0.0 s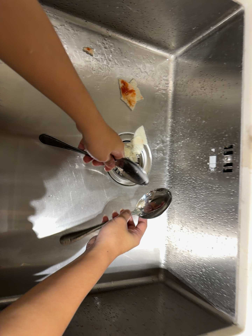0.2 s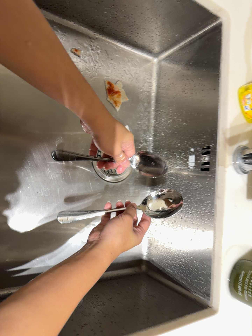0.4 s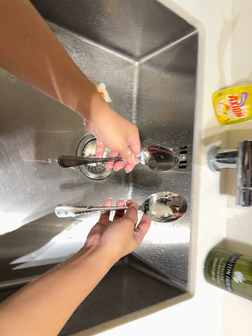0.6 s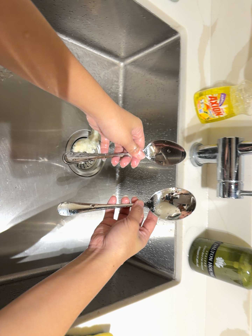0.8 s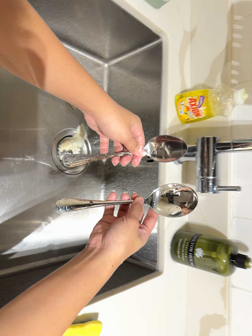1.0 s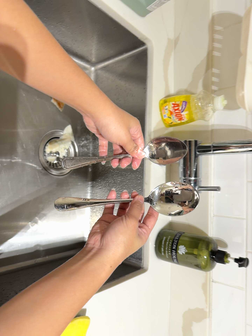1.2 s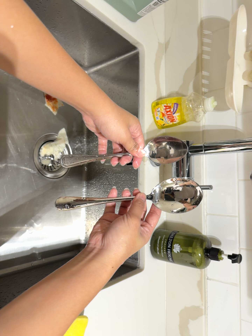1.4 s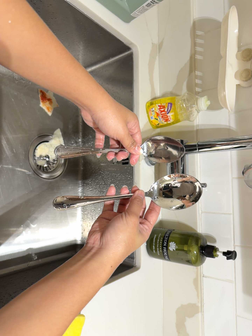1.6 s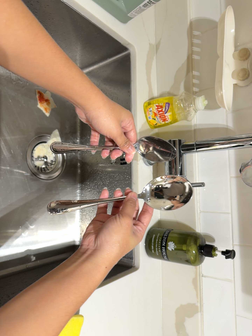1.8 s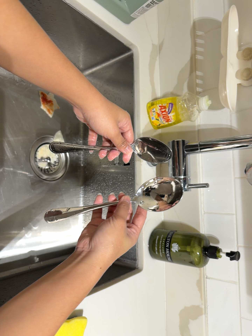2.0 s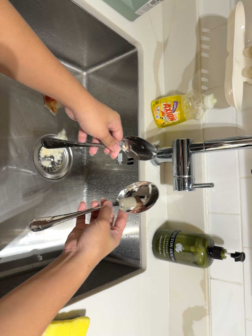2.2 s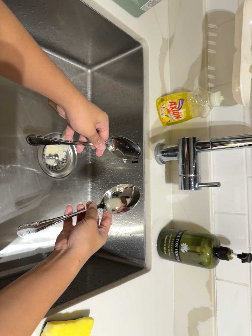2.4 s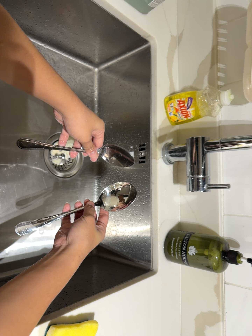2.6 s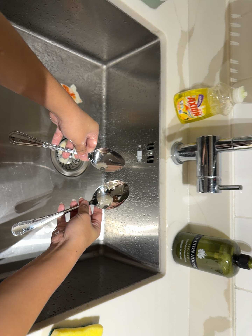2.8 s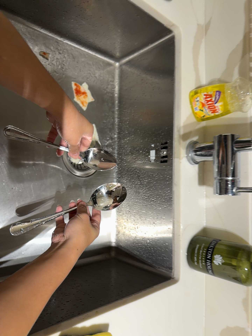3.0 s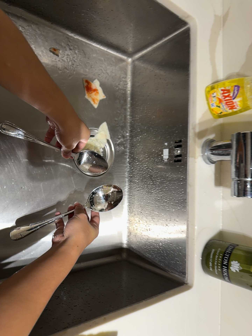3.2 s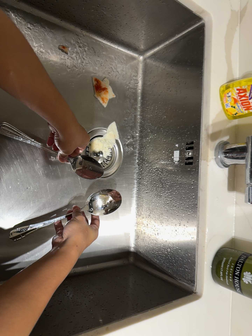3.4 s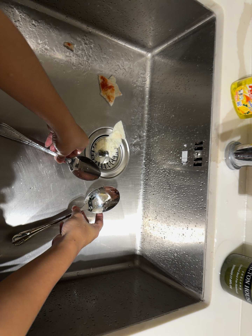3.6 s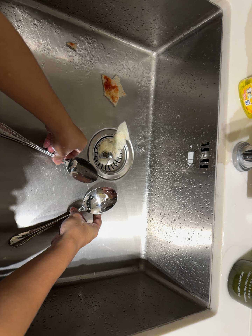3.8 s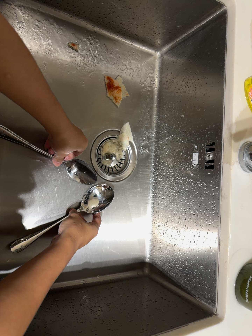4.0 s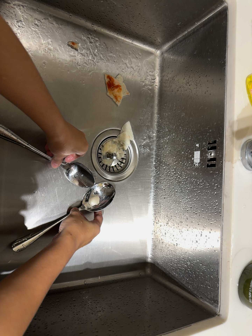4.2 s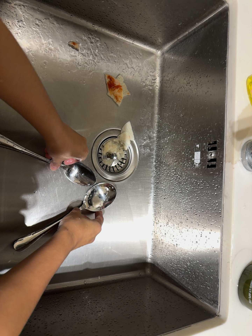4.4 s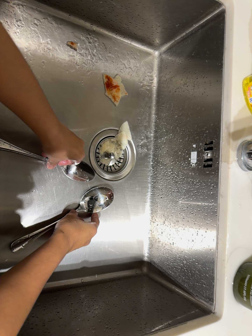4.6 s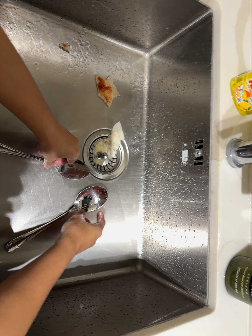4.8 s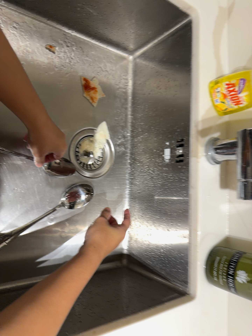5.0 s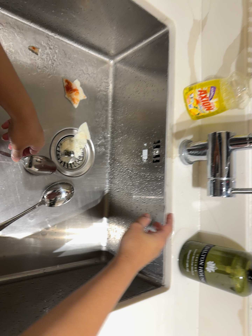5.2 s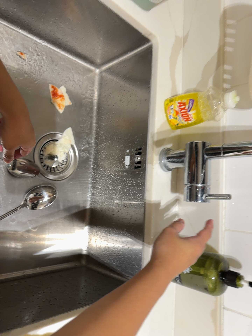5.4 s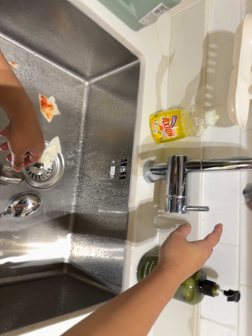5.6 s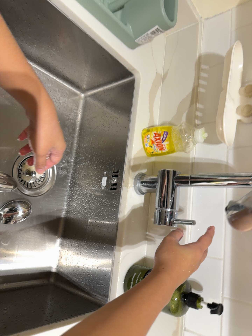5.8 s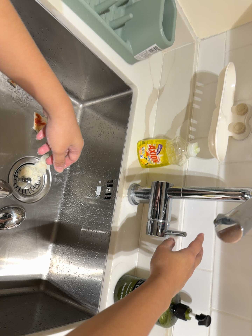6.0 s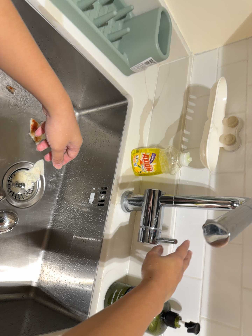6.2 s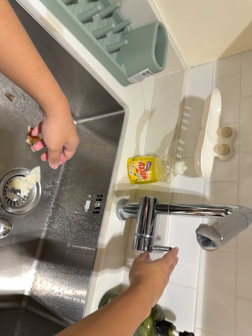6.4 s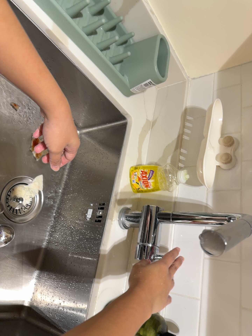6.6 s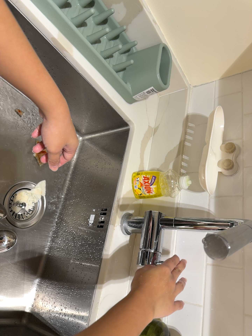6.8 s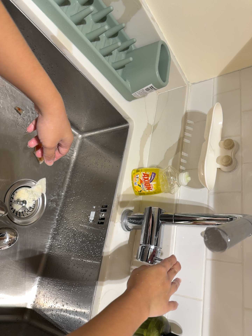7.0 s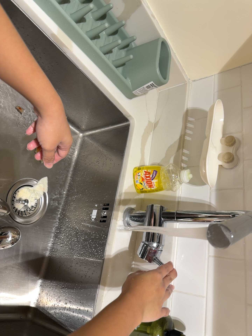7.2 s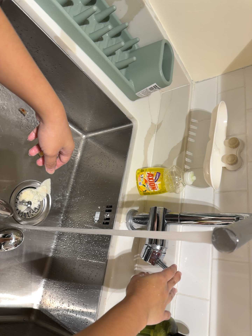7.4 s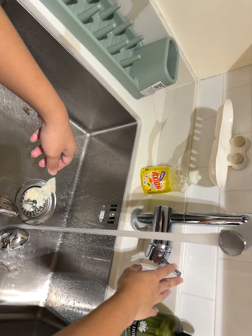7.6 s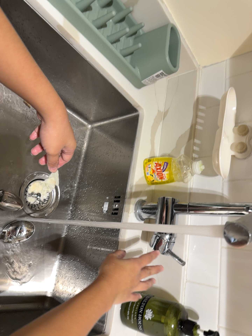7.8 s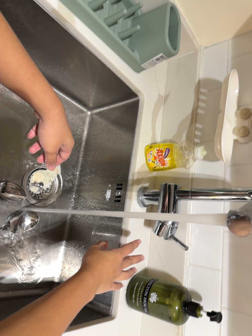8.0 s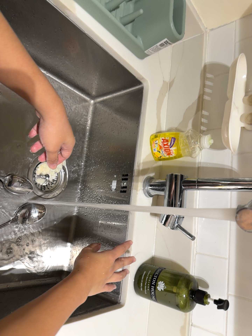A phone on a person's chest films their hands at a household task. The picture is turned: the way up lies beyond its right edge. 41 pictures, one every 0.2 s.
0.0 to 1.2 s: The camera swings to its right by about 25 degrees, and the scene slides to the left. It travels backward, about 14 cm, so what stands in front gets smaller.
1.2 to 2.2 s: The camera shifts only a little, or ends up much as it began.
2.2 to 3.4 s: The camera pans to its left by about 15 degrees. It travels forward, about 10 cm, so what stands in front looms larger.
3.4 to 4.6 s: The camera shifts only a little, or ends up much as it began.
4.6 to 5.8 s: The camera pans to its right by about 20 degrees. It travels backward, about 12 cm, so what stands in front gets smaller. Its aim tips toward the top of its view by about 10 degrees, and the scene shifts downward. It rolls about its line of sight by about 10 degrees, and the scene rotates clockwise.
5.8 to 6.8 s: The camera's aim tips toward the top of its view by about 10 degrees, and the scene shifts downward.
6.8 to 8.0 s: The camera's aim tips toward the bottom of its view by about 10 degrees, and the scene shifts upward.
The film runs forward here.
